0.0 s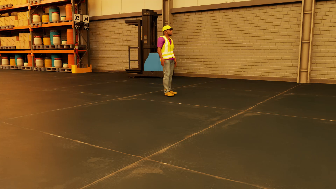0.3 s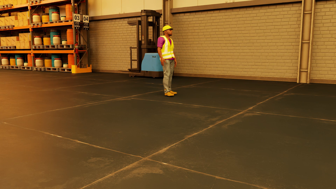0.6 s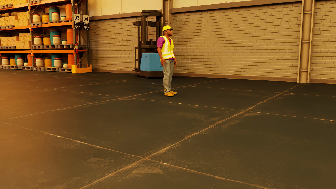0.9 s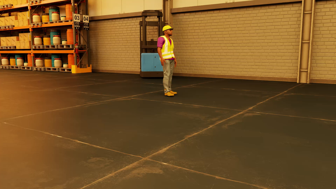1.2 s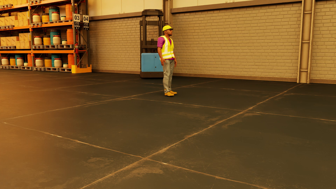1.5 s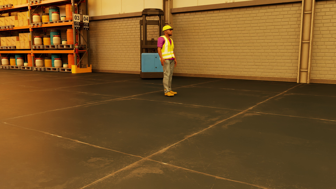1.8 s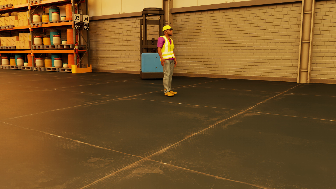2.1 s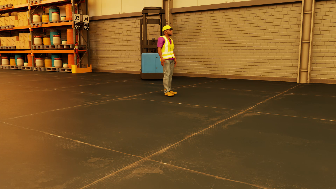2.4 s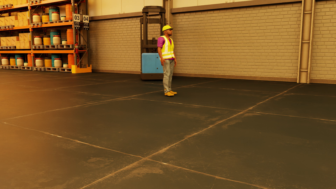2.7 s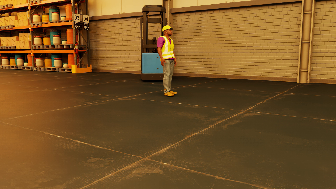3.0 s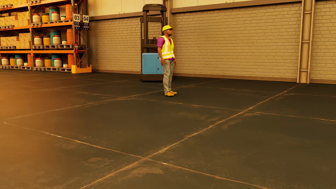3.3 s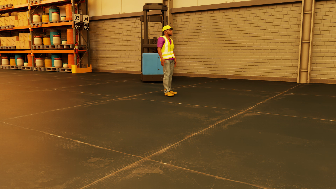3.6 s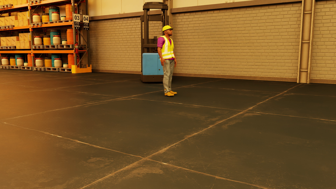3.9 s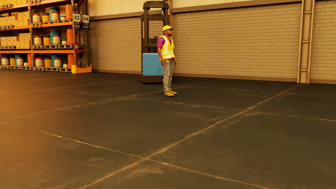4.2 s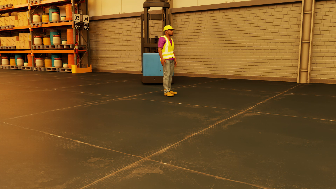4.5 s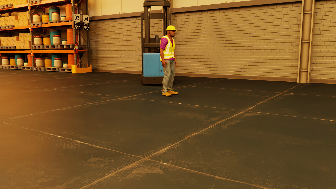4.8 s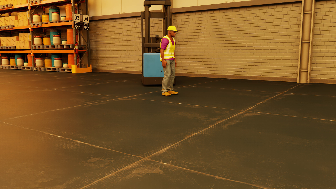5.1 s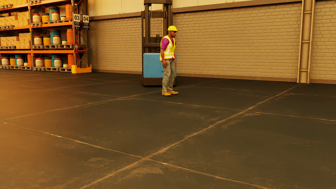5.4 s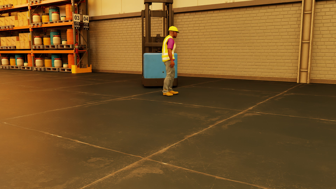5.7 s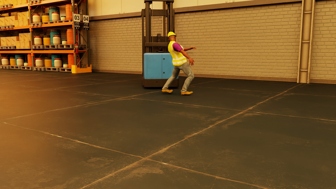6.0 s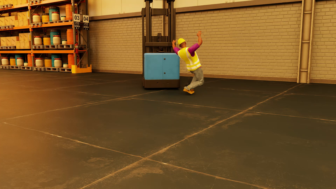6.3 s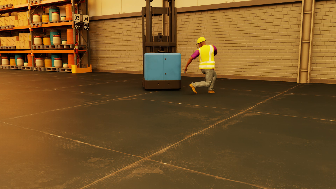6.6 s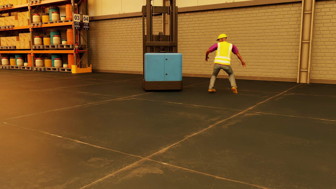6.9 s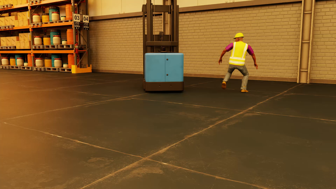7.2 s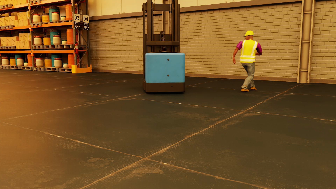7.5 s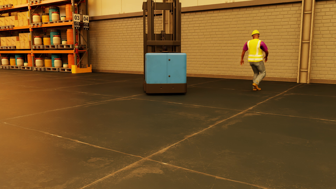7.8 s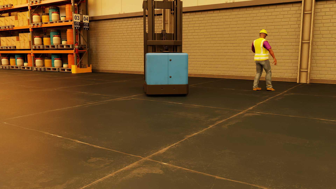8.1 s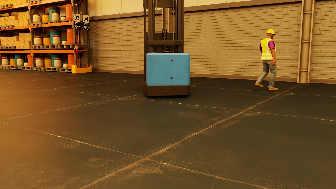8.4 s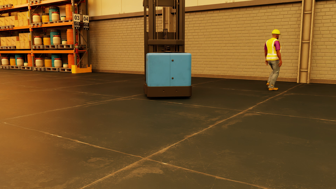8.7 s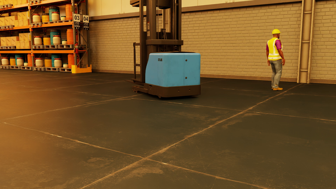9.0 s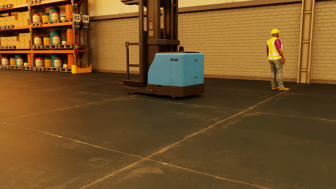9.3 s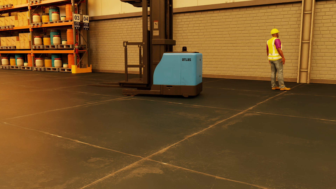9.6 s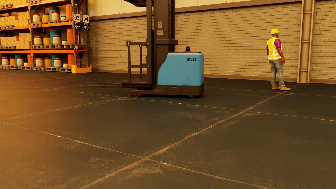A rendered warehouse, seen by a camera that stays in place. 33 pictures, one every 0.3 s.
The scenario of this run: Near miss between a forklift and a person.
